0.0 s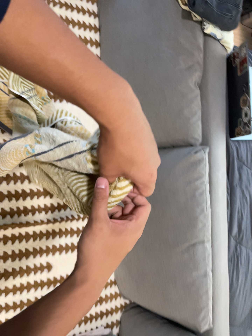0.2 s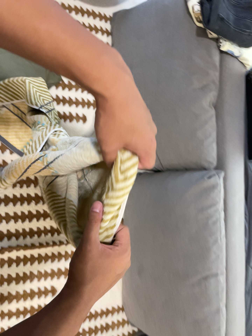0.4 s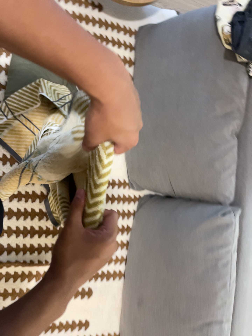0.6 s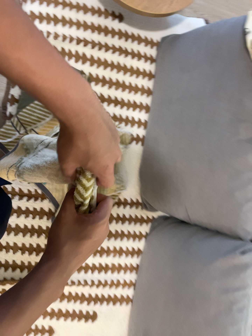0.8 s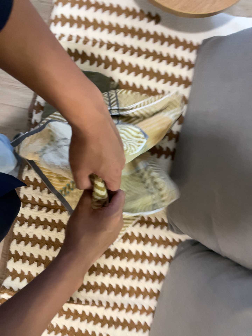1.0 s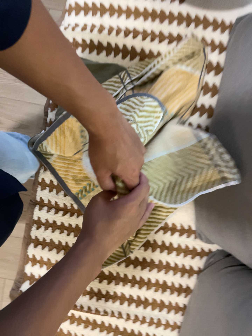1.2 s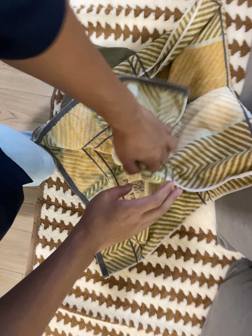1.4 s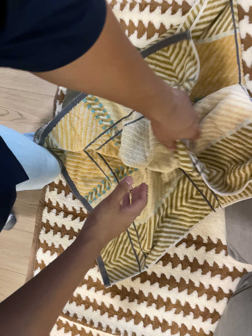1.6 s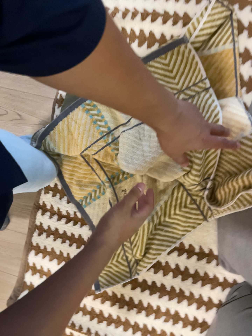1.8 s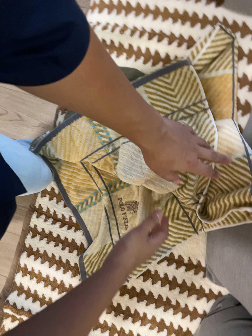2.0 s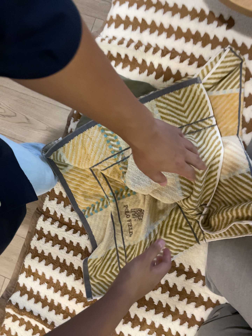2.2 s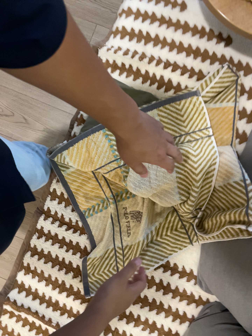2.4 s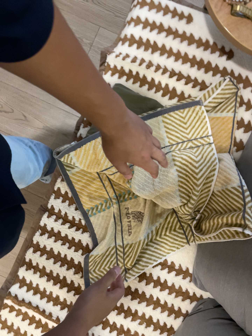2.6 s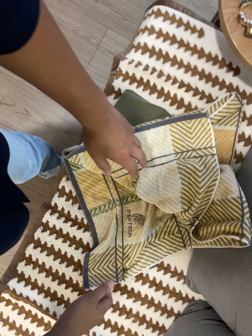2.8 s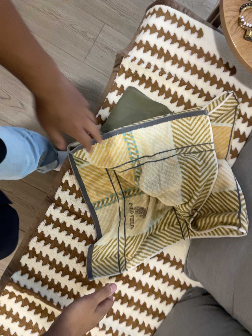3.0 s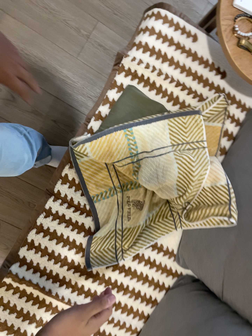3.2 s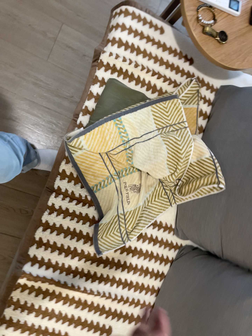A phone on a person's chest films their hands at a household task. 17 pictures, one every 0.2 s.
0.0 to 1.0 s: The camera pans to its left by about 35 degrees. It travels forward, toward the top of its view and to its right, about 50 cm. It rolls about its line of sight by about 15 degrees, and the scene rotates clockwise.
1.0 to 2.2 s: The camera travels toward the top of its view, about 6 cm, so close, fixed things drift downward. It rolls about its line of sight by about 10 degrees, and the scene rotates clockwise.
2.2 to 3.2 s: The camera pans to its right by about 25 degrees. It travels to its left and backward, about 36 cm.
The film runs backward here.
